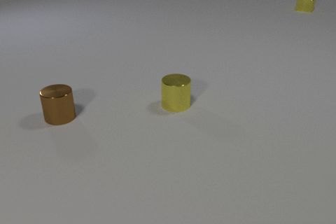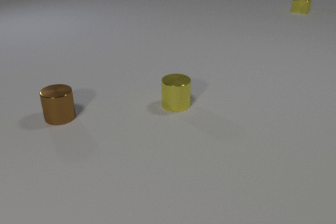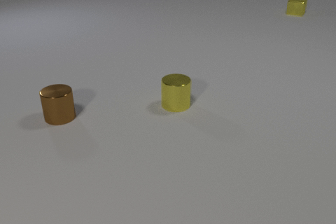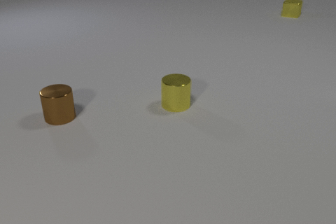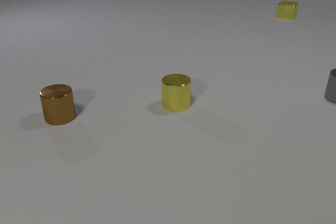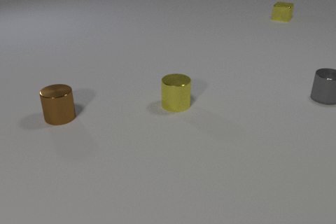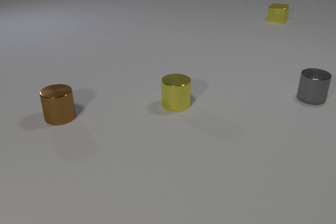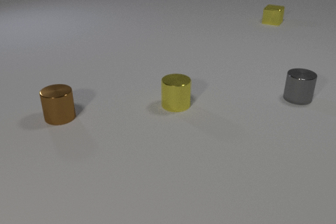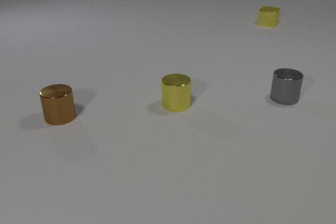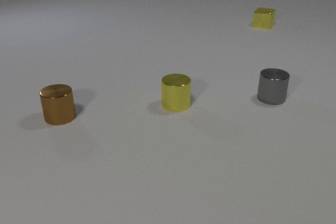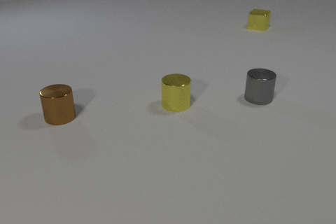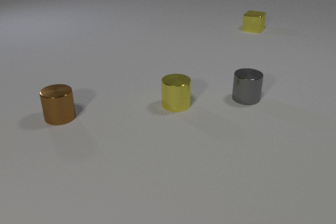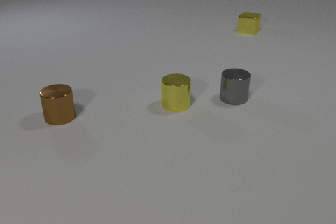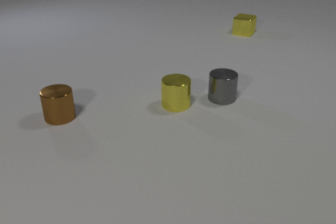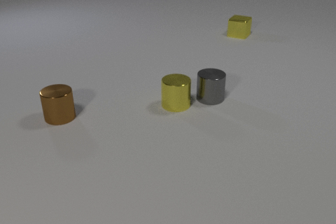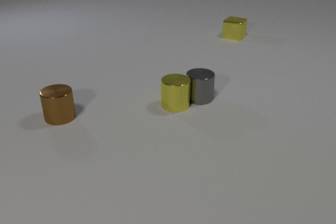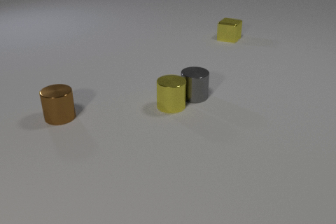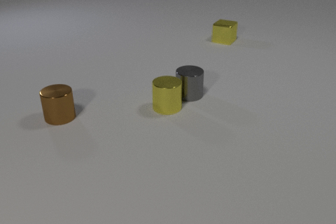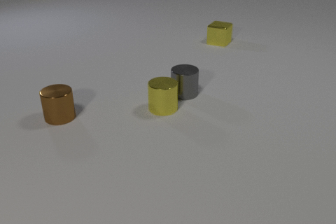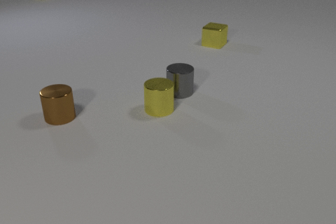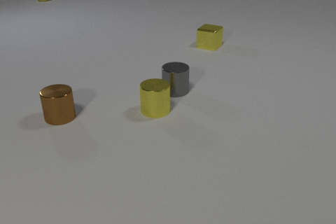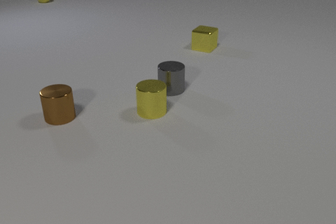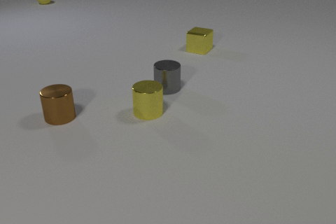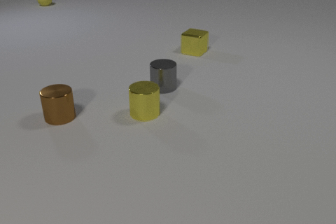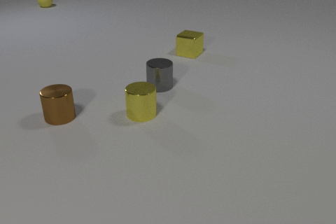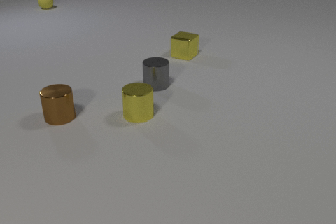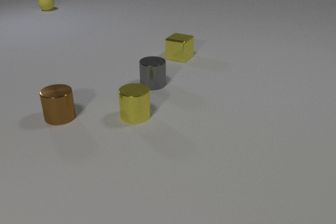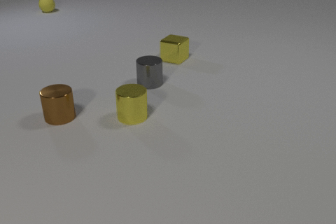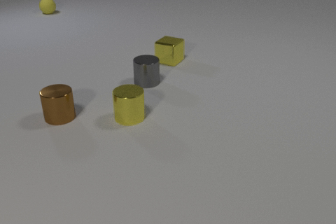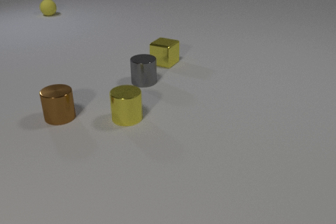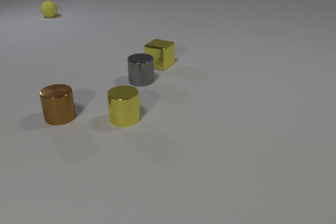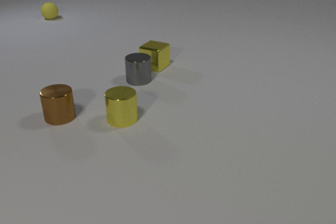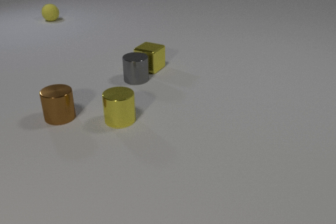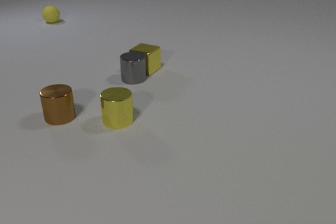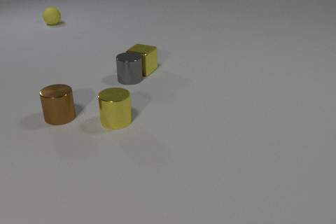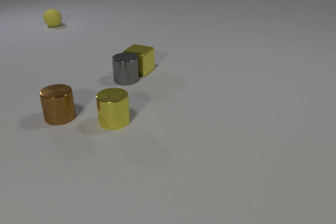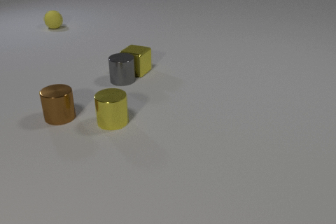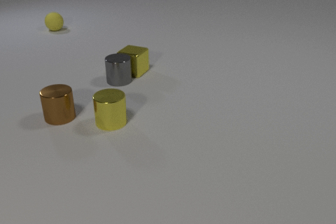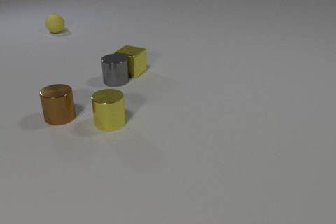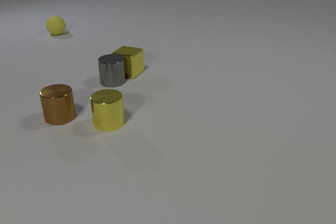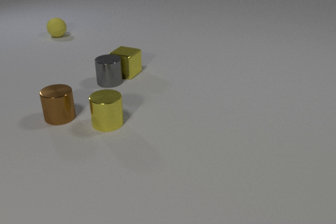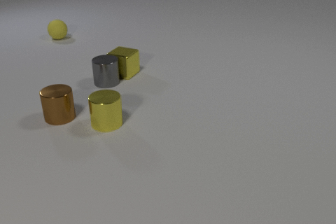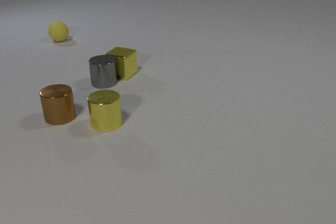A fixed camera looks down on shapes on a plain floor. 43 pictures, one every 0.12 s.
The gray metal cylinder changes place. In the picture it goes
to the left.
The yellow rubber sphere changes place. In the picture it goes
toward the camera.
0.00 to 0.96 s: The gray metal cylinder comes in at the right edge, slides to the left. The yellow metal cube slides toward the camera and to the left.
0.96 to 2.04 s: The gray metal cylinder slides to the left. The yellow metal cylinder slides to the left. The yellow metal cube slides toward the camera and to the left. The gray metal cylinder and the yellow metal cylinder collide.
2.04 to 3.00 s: The gray metal cylinder slides to the left and away from the camera. The yellow metal cylinder slides to the left and toward the camera. The yellow metal cube slides toward the camera and to the left. The yellow rubber sphere comes in at the top edge, rolls toward the camera.
3.00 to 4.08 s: The gray metal cylinder slides to the left and away from the camera. The yellow metal cylinder slides to the left and toward the camera. The yellow metal cube slides to the left and toward the camera. The yellow rubber sphere rolls toward the camera. The gray metal cylinder and the yellow metal cube collide.
4.08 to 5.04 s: The gray metal cylinder slides to the left. The yellow metal cylinder slides to the left. The yellow metal cube slides to the left. The yellow rubber sphere rolls toward the camera.
How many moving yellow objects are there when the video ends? 3.
What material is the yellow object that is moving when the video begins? metal.
How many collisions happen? 2.
